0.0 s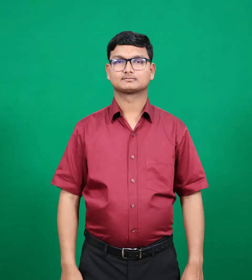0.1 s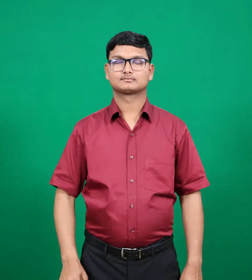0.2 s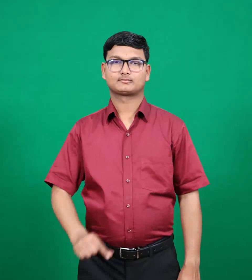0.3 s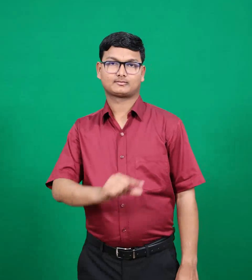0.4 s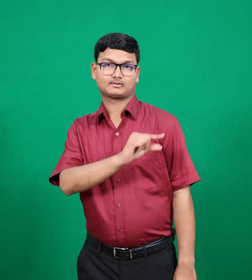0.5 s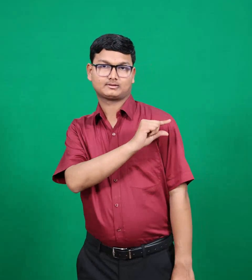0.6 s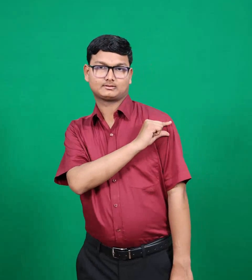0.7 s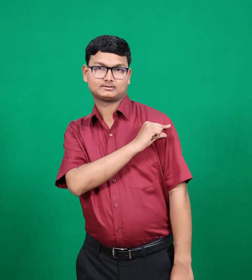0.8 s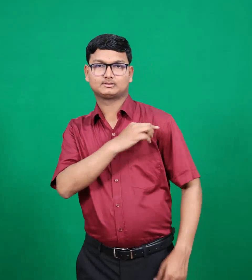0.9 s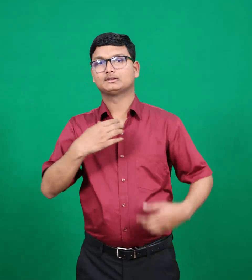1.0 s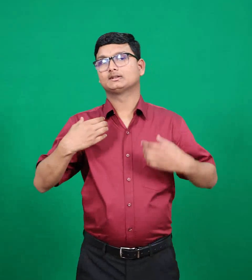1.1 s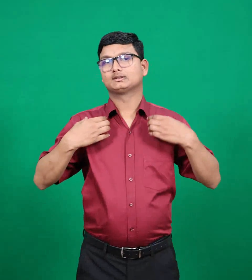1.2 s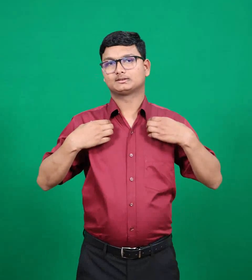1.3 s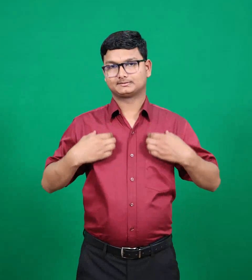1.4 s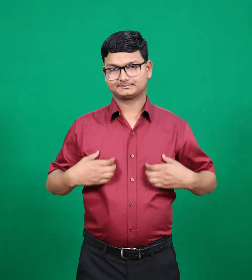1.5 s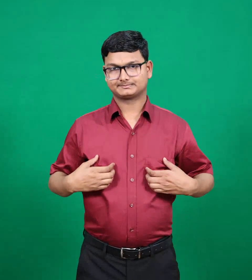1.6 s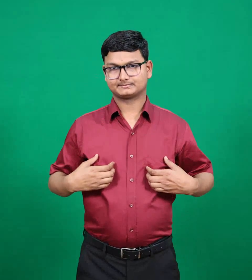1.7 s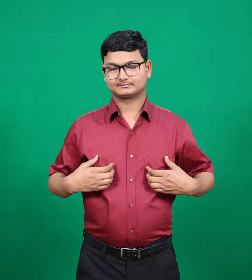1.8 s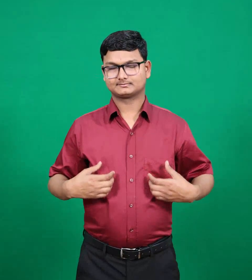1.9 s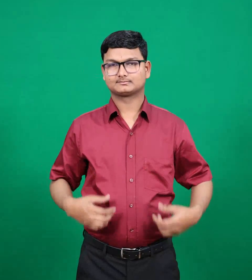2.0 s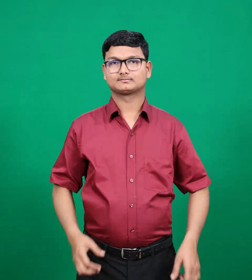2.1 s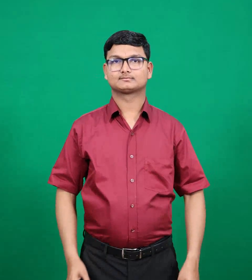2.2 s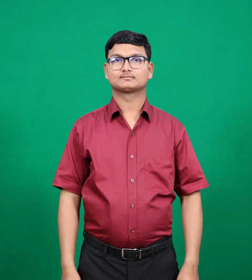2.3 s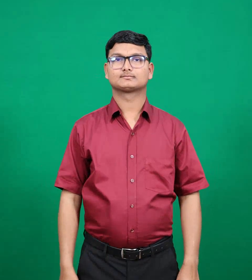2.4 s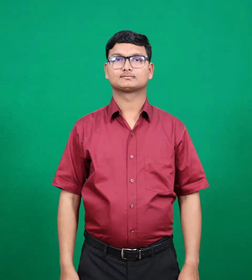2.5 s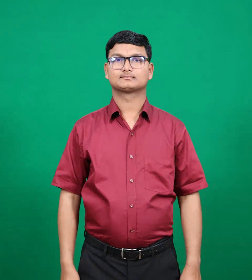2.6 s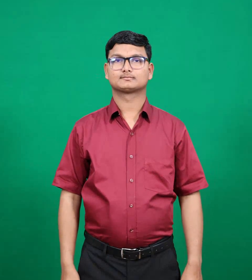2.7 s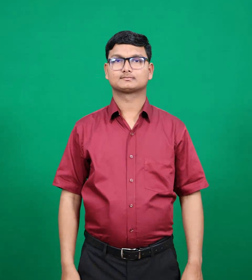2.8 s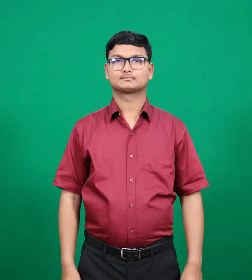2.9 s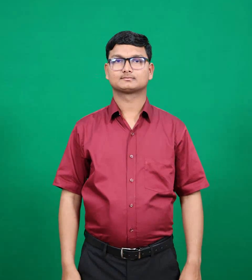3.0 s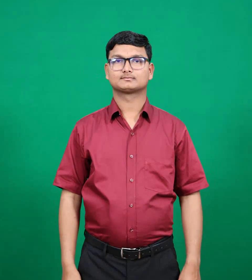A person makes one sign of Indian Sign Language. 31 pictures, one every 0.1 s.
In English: phinehas
